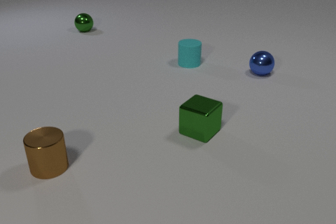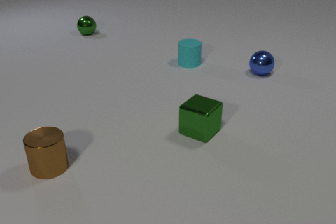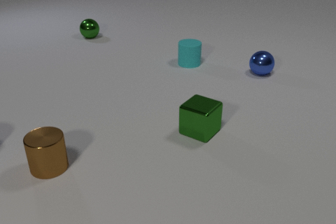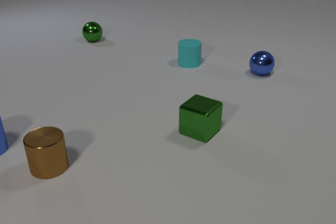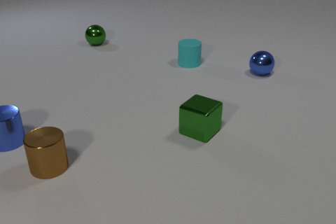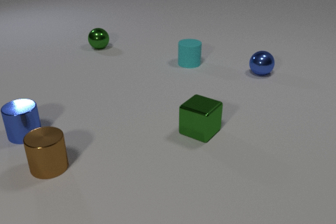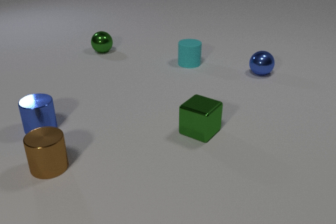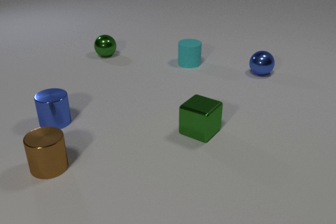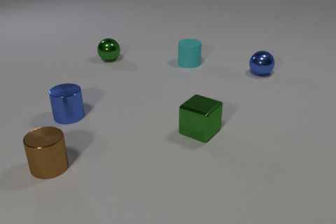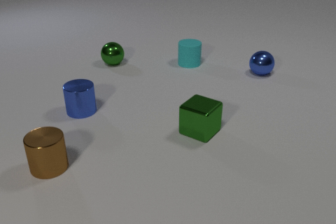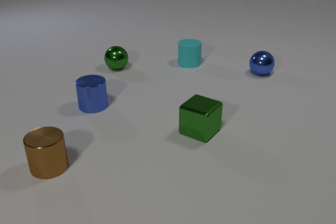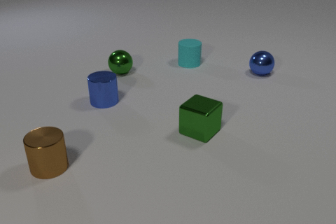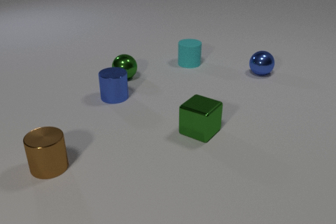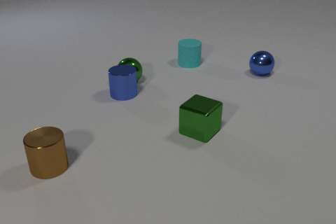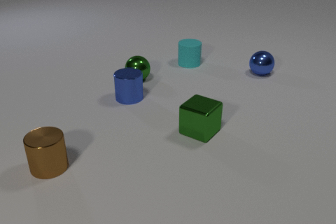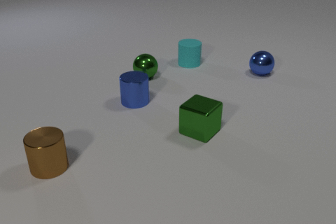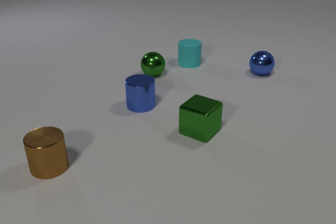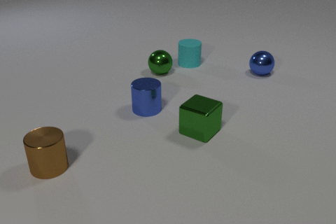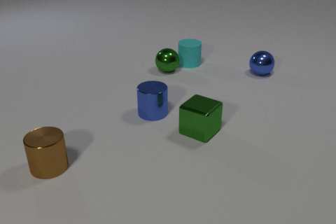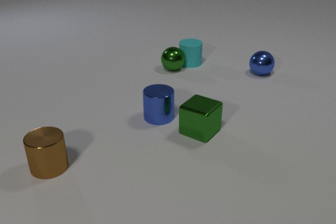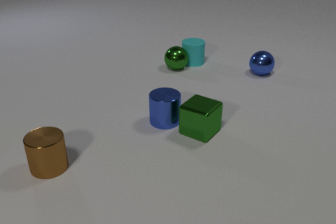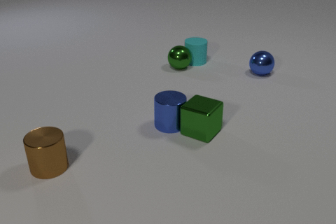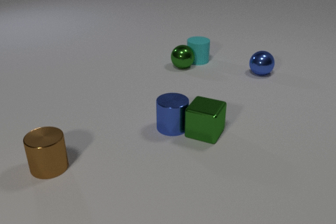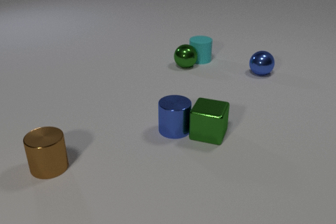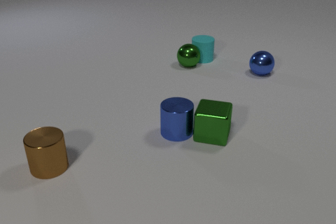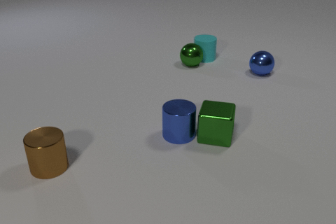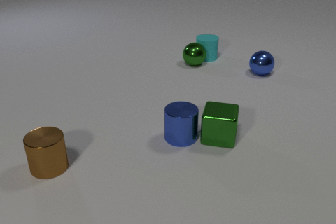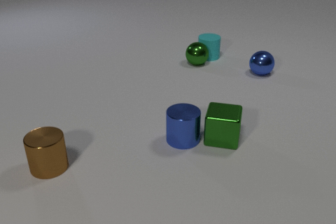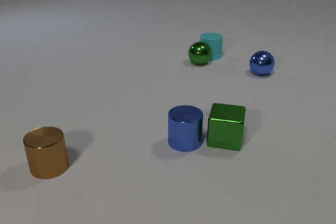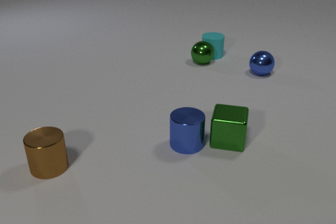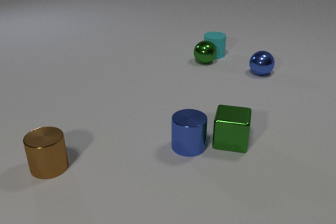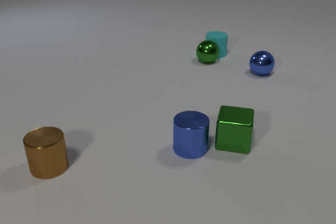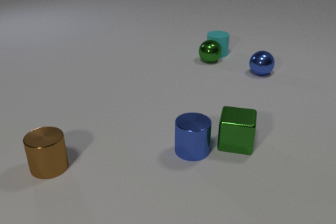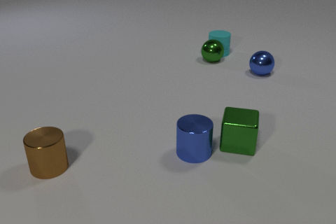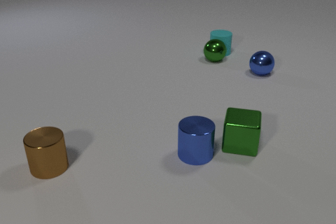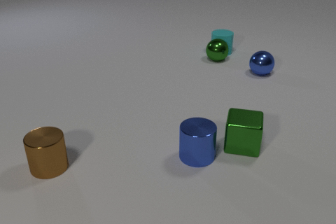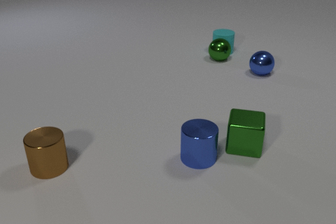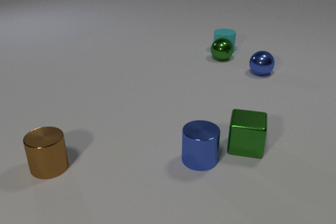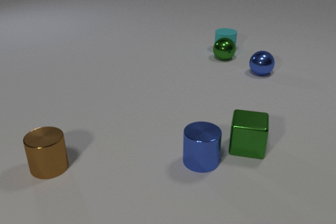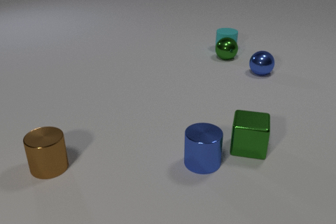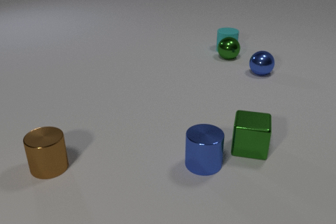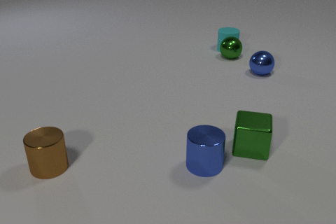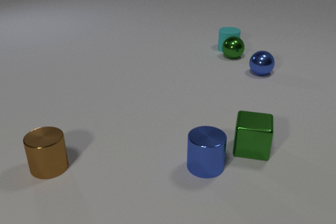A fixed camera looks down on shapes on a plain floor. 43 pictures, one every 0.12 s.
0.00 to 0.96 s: The green metal sphere rolls toward the camera. The blue metal cylinder comes in at the left edge, slides to the right and away from the camera.
0.96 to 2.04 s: The green metal sphere rolls to the right and toward the camera. The blue metal cylinder slides to the right. The green metal sphere and the blue metal cylinder collide.
2.04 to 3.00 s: The green metal sphere rolls to the right and away from the camera. The blue metal cylinder slides toward the camera and to the right. The cyan rubber cylinder slides away from the camera and to the right. The green metal cube slides to the right and toward the camera, spins so that its near face slides to the right, counterclockwise seen from above. The green metal sphere and the cyan rubber cylinder collide. The blue metal cylinder and the green metal cube collide.
3.00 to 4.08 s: The green metal sphere rolls to the right and away from the camera. The blue metal cylinder slides toward the camera and to the right. The cyan rubber cylinder slides away from the camera and to the right. The green metal cube slides to the right and toward the camera.
4.08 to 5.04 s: The green metal sphere rolls to the right and away from the camera. The blue metal cylinder slides toward the camera and to the right. The cyan rubber cylinder slides away from the camera and to the right. The green metal cube slides to the right.
What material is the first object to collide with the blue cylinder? metal.
What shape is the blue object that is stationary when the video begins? sphere.
What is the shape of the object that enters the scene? cylinder.
